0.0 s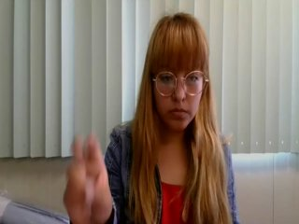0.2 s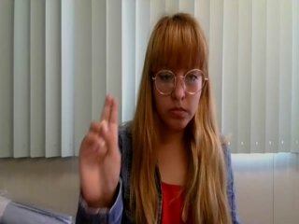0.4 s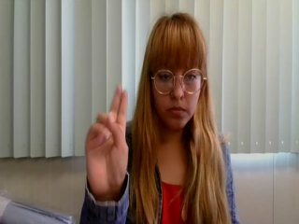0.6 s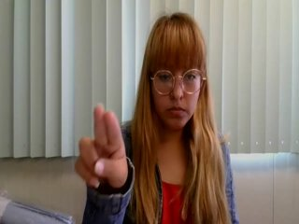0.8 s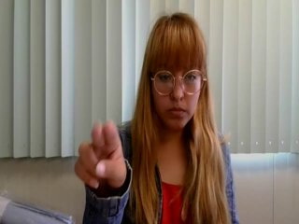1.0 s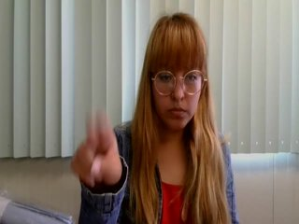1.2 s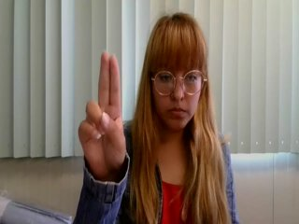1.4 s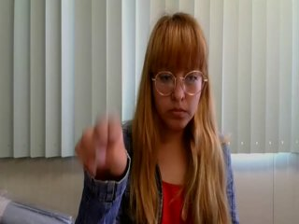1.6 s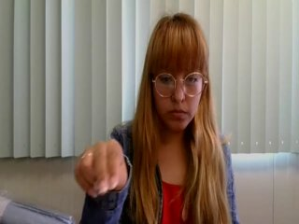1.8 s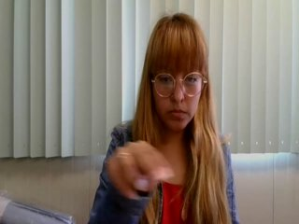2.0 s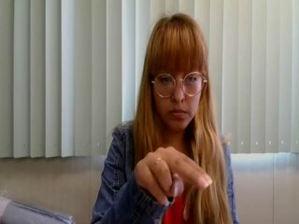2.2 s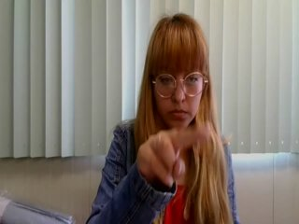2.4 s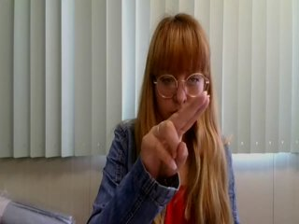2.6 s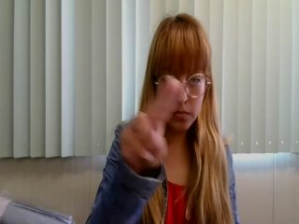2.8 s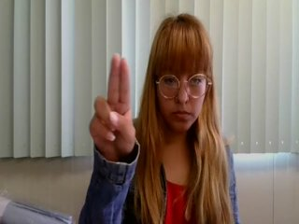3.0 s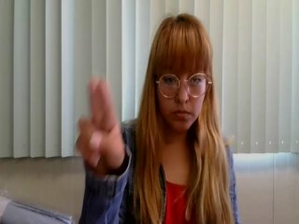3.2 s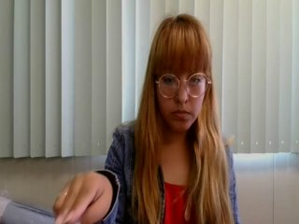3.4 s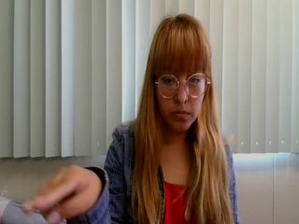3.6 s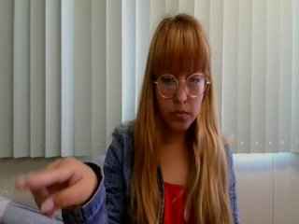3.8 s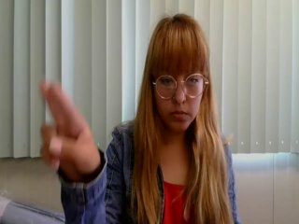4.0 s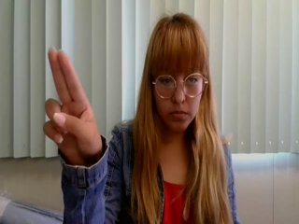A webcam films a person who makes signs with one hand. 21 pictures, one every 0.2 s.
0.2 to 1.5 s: Click with two fingers.
1.6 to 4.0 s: Pointing with two fingers.
